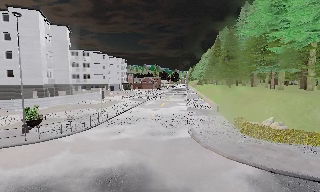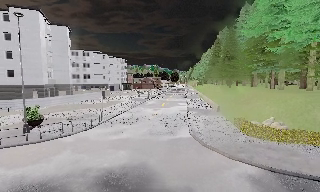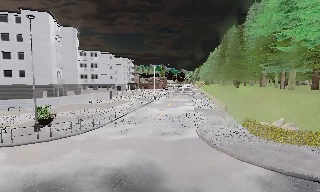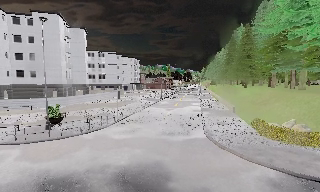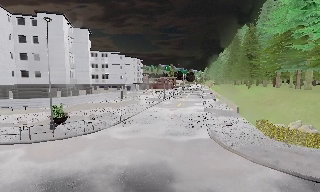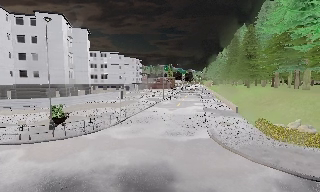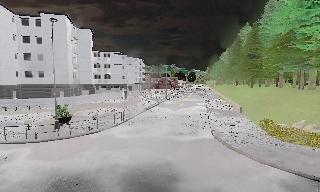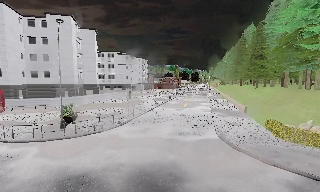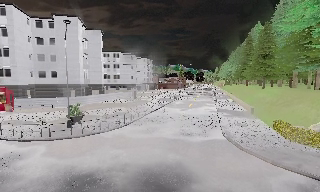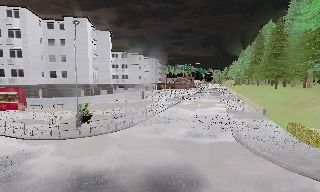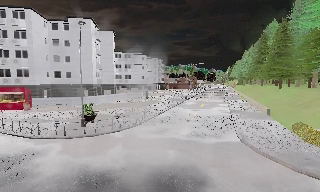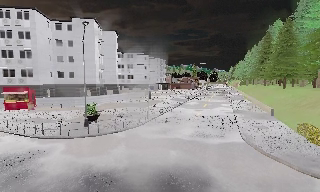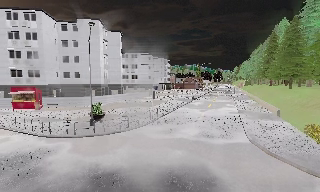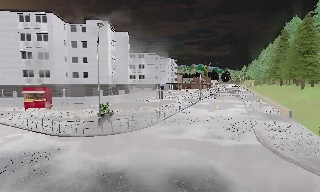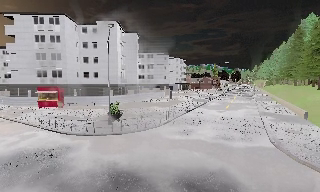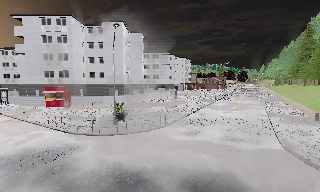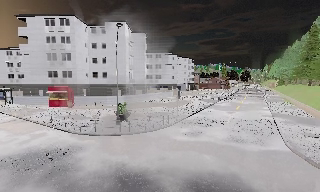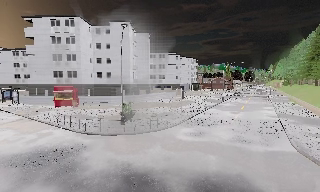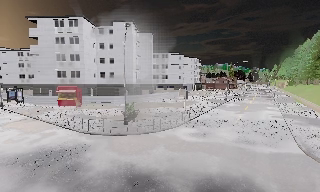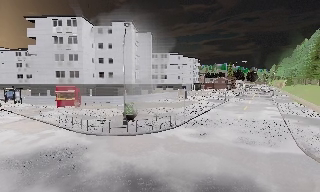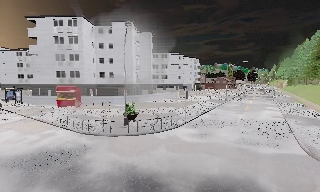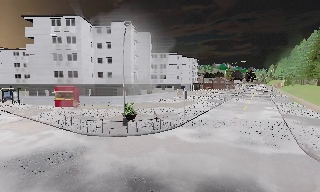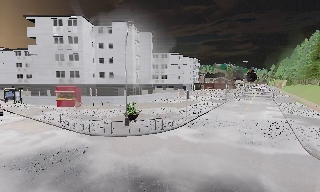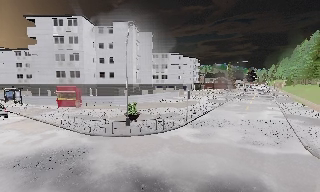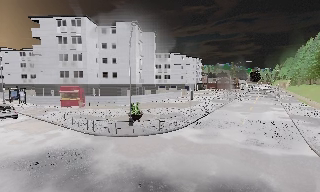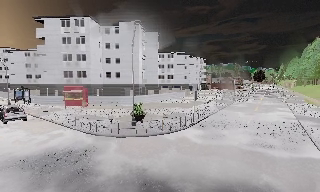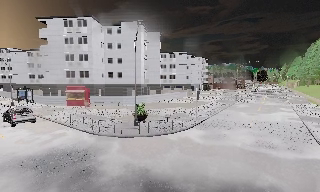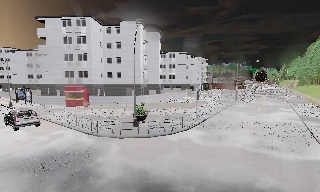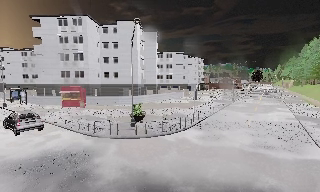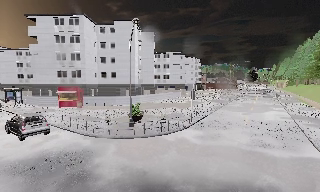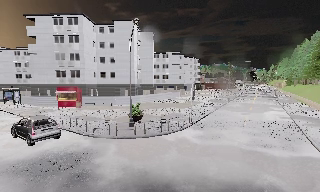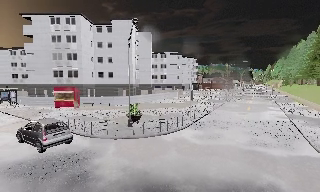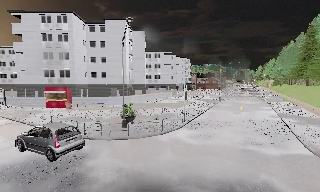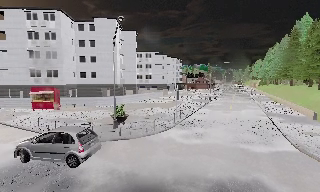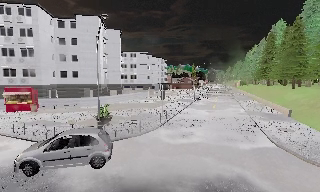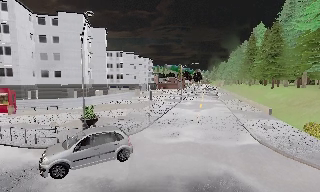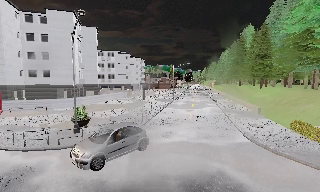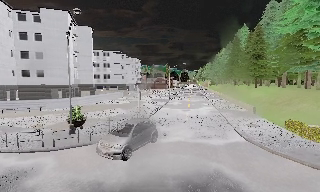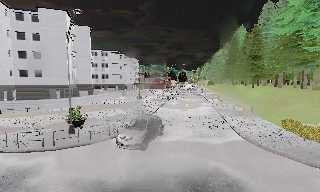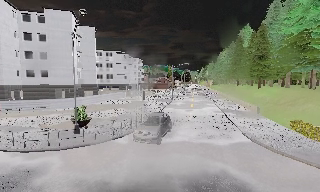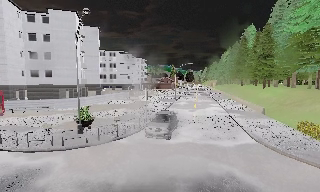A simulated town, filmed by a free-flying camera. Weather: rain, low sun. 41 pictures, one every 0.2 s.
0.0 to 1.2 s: The camera travels to its left, about 0.5 m, so close, fixed things drift to the right.
1.2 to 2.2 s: The camera shifts only a little, or ends up much as it began.
2.2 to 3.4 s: The scene slides to the right, as the camera pans about 10 degrees to its left.
3.4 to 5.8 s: The camera travels to its left and forward, about 1 m, so close, fixed things drift to the right.
5.8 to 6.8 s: The camera swings to its right by about 10 degrees, and the scene slides to the left.
6.8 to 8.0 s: The camera shifts only a little, or ends up much as it began.
The film runs backward here.
